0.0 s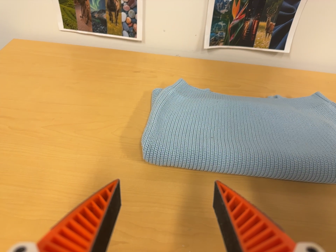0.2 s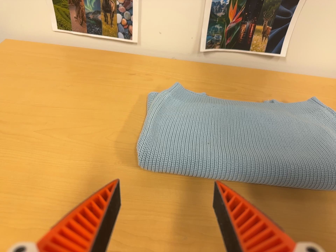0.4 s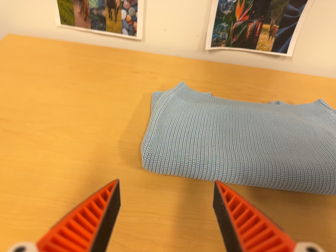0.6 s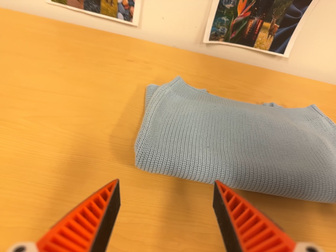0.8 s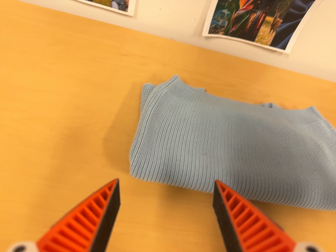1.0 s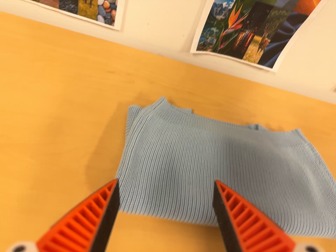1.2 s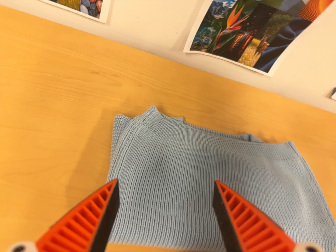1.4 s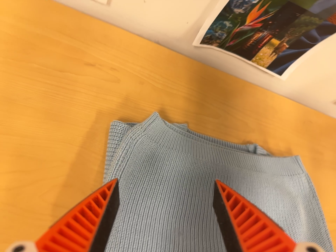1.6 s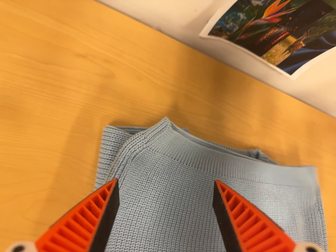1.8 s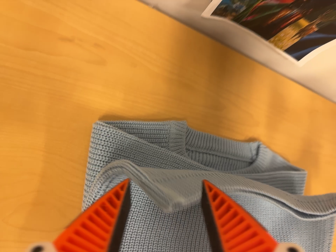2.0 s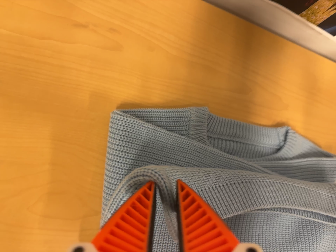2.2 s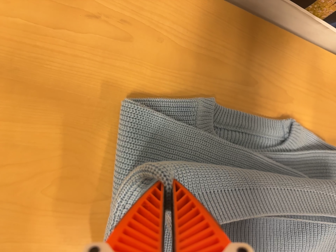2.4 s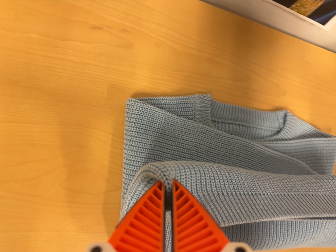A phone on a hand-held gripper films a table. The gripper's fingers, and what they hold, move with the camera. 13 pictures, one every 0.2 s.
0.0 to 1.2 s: The camera pans to its right by about 15 degrees. It travels toward the top of its view and forward, about 20 cm. Its aim tips toward the bottom of its view by about 15 degrees. It rolls about its line of sight by about 10 degrees, and the scene rotates clockwise.
1.2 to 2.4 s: The camera travels toward the top of its view and forward, about 14 cm. Its aim tips toward the bottom of its view by about 20 degrees.
The film runs backward here.
